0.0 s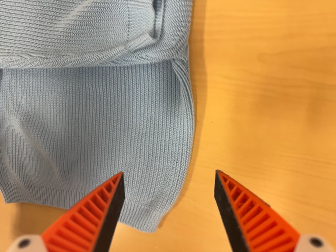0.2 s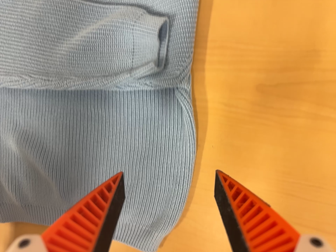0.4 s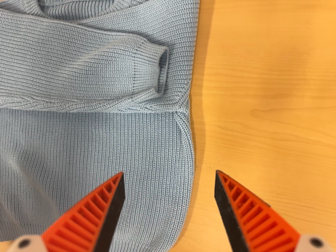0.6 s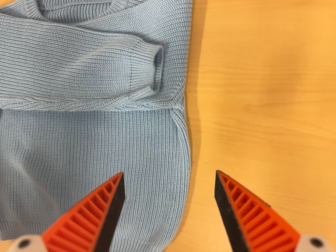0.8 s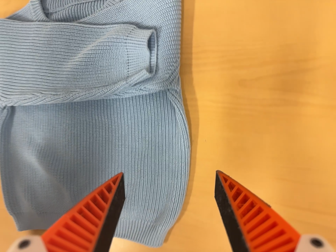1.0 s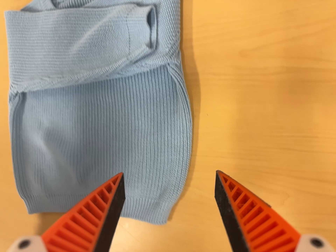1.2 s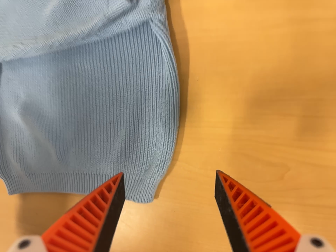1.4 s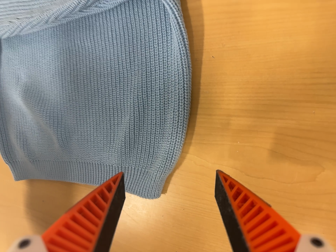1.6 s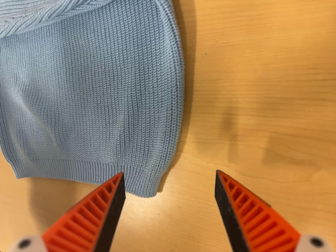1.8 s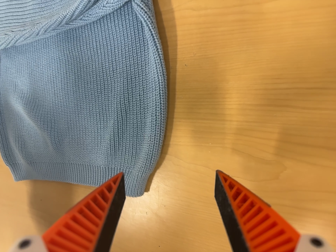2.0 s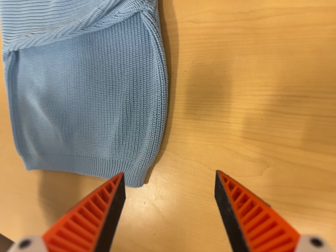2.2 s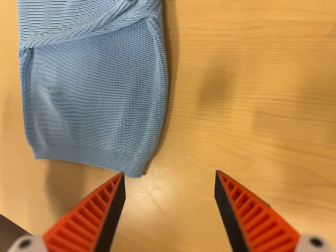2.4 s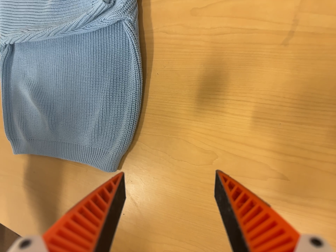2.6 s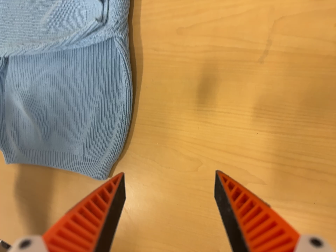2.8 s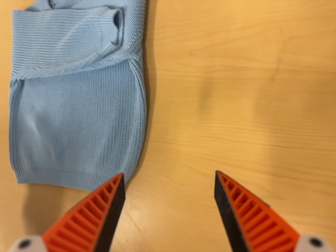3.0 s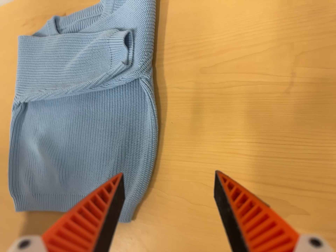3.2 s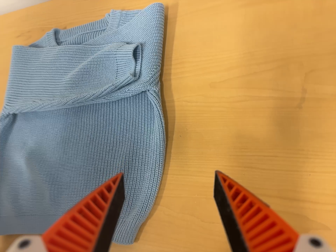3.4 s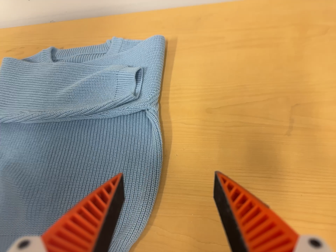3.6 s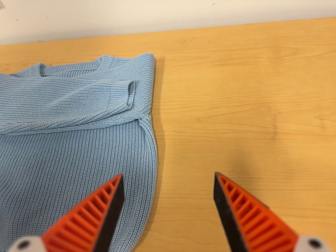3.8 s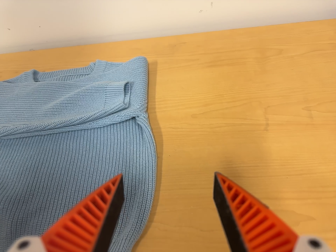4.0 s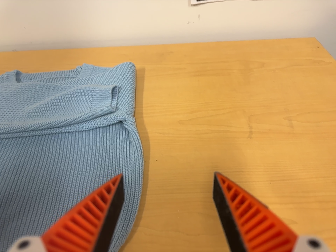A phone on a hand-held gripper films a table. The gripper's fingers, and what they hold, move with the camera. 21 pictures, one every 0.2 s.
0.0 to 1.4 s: The camera travels to its right and toward the bottom of its view, about 10 cm.
1.4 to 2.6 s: The camera travels backward and to its right, about 14 cm, so what stands in front gets smaller.
2.6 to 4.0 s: The camera pans to its right by about 30 degrees. It travels to its left and toward the bottom of its view, about 28 cm. Its aim tips toward the top of its view by about 45 degrees.
The film runs backward here.
